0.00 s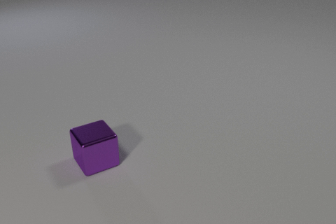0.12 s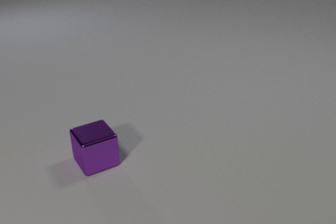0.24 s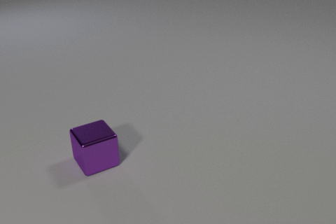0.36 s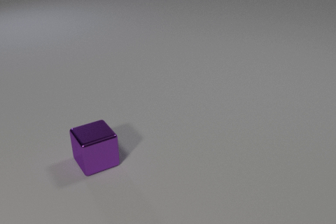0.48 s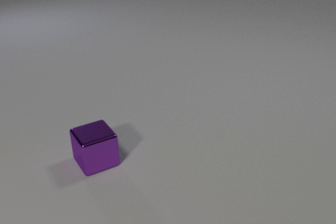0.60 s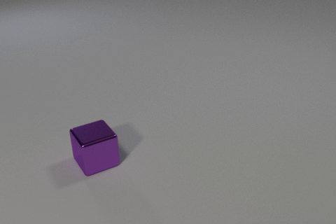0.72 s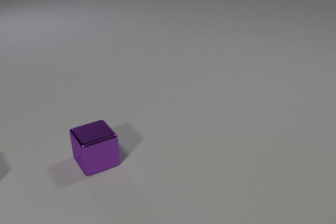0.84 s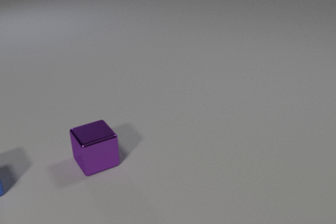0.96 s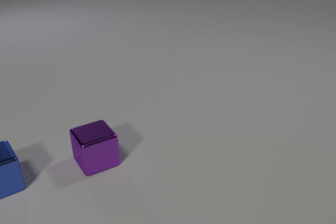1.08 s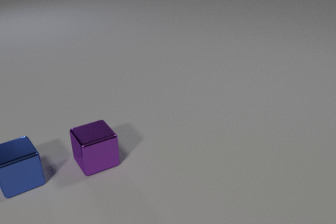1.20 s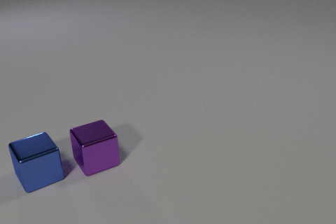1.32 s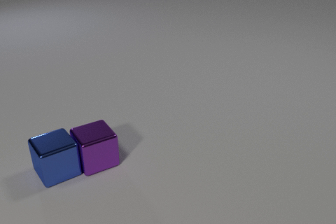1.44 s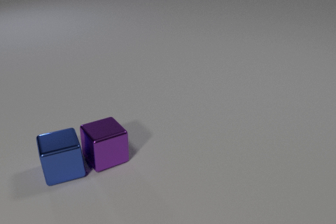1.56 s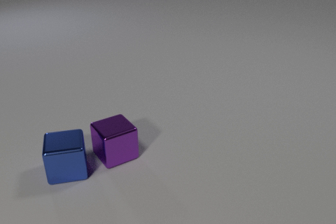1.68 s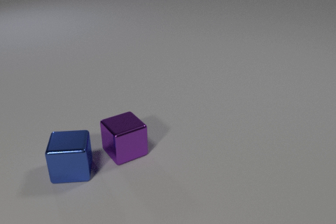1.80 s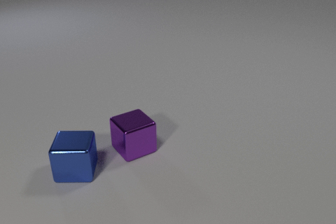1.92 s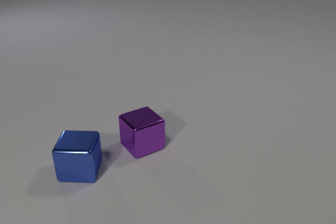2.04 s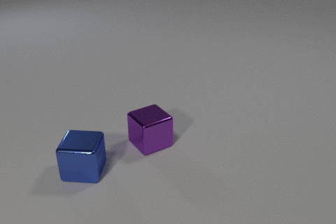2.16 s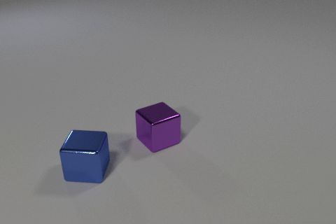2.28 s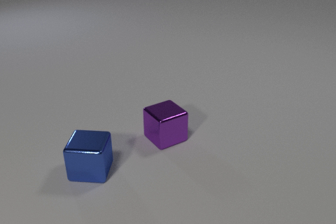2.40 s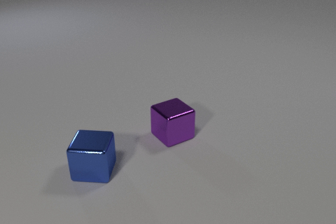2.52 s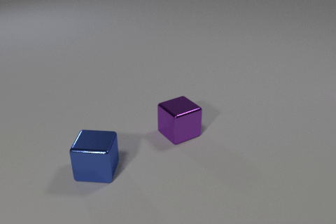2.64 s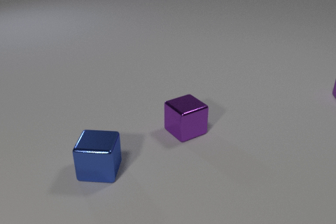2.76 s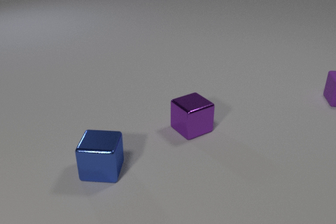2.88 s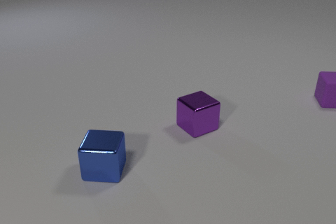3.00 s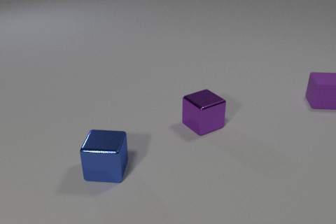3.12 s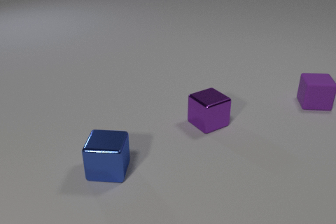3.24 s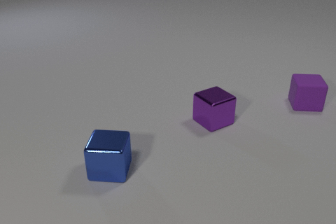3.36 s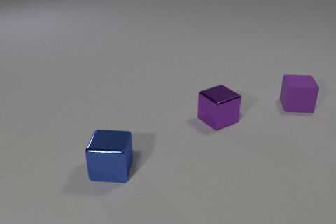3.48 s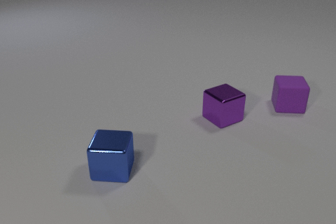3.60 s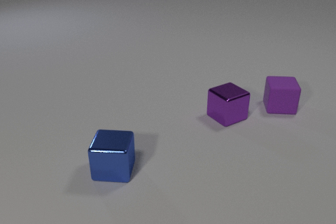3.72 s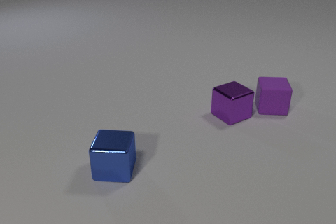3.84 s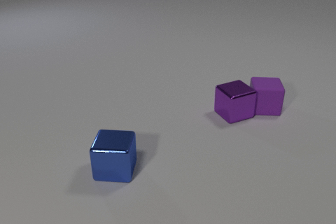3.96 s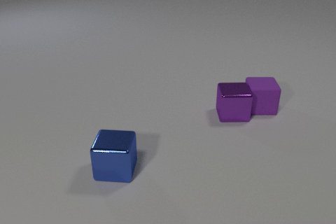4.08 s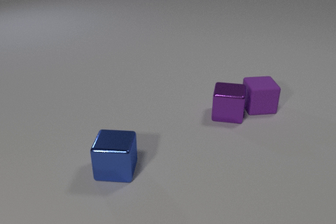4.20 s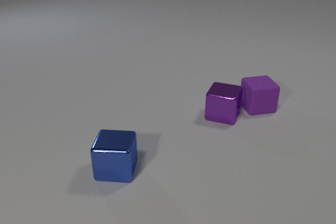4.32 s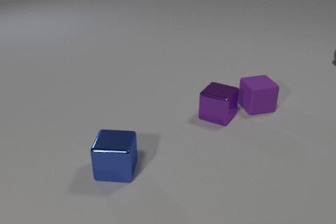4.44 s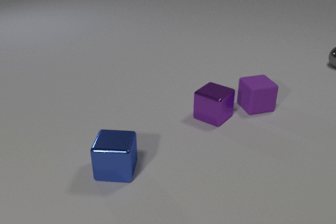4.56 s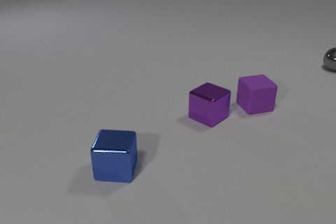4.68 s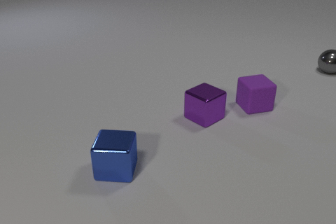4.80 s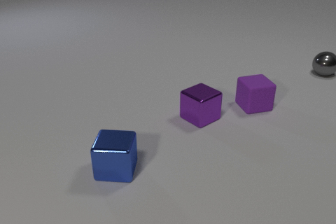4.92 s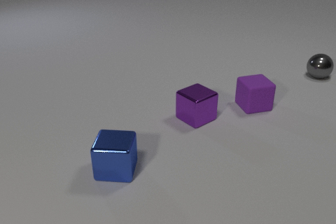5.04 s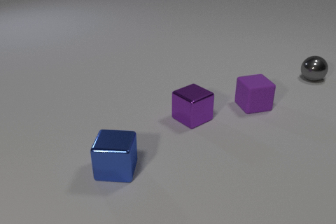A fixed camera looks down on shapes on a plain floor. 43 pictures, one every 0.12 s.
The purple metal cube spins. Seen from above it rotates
clockwise.
The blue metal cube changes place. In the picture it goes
to the right.
0.00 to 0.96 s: The blue metal cube comes in at the left edge, slides to the right.
0.96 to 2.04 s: The blue metal cube slides to the right, spins so that its near face slides to the left, clockwise seen from above. The purple metal cube slides to the right and away from the camera. The blue metal cube and the purple metal cube collide.
2.04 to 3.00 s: The blue metal cube slides to the right. The purple metal cube slides to the right and away from the camera. The purple rubber cube comes in at the right edge, slides to the left and toward the camera.
3.00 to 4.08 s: The blue metal cube slides to the right. The purple metal cube slides to the right and away from the camera, spins clockwise seen from above by about 45 degrees, its near face sliding to the left. The purple rubber cube slides to the left and toward the camera. The purple metal cube and the purple rubber cube collide.
4.08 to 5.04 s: The purple metal cube slides to the left, spins clockwise seen from above by about 45 degrees, its near face sliding to the left. The gray metal sphere comes in at the right edge, rolls toward the camera and to the left.
What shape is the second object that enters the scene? cube.
Are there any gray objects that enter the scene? yes.
What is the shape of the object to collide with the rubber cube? cube.
